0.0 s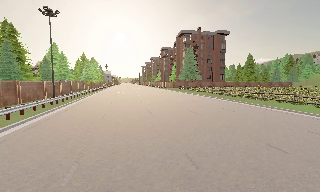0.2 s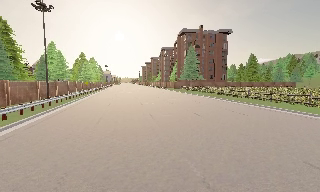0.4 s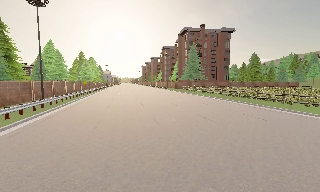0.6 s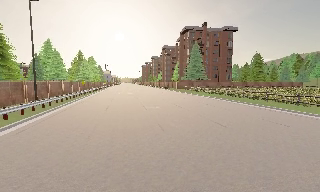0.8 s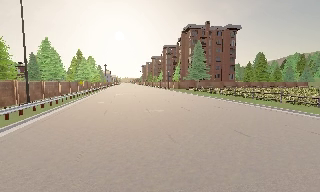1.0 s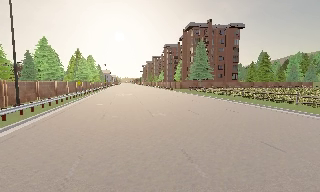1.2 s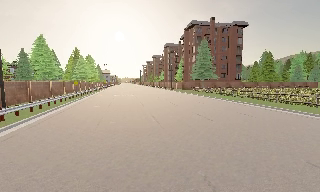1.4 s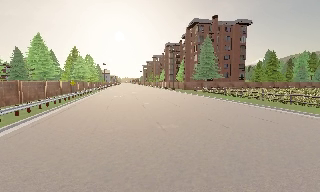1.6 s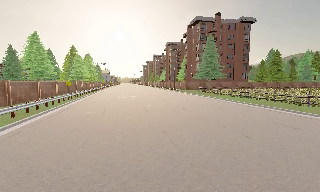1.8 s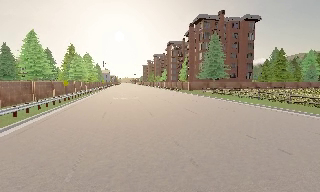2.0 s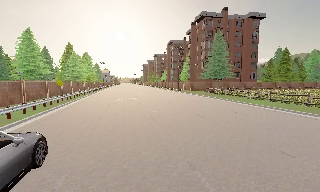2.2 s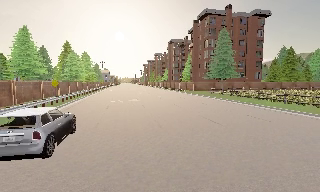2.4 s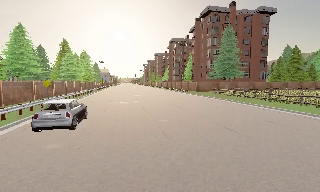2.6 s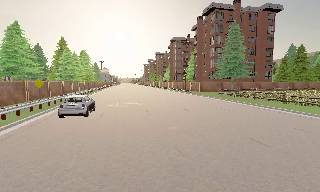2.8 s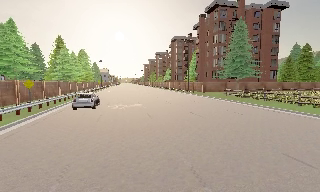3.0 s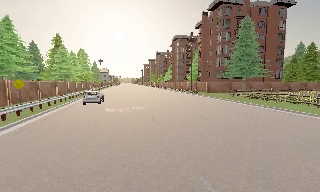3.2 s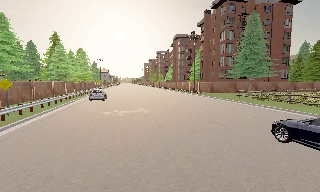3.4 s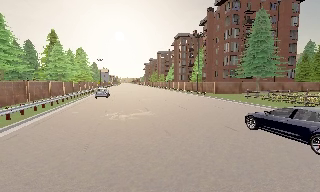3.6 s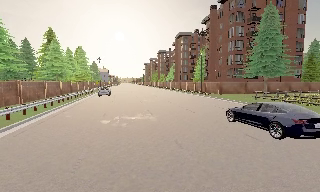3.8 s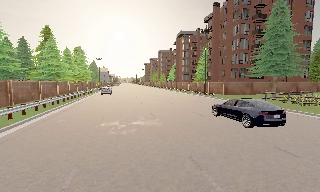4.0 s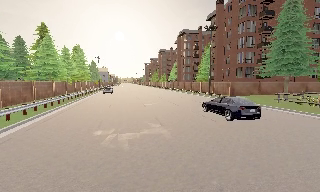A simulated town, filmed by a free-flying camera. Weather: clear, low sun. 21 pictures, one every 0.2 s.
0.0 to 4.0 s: The camera travels forward, about 30 m, so what stands in front looms larger.
The film runs forward here.
